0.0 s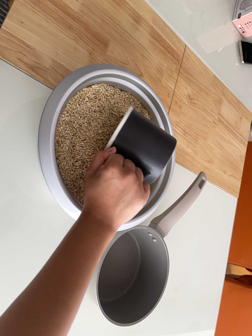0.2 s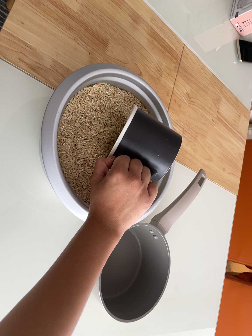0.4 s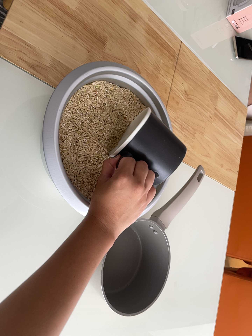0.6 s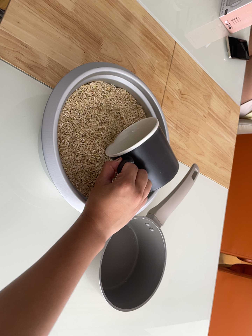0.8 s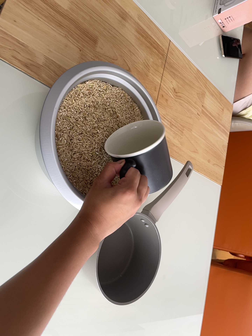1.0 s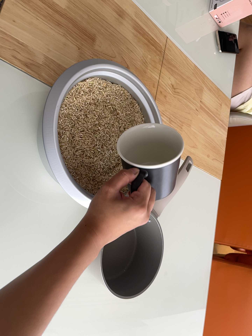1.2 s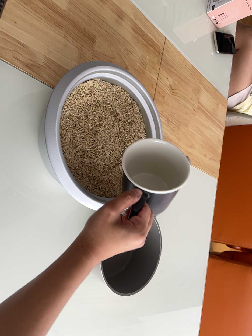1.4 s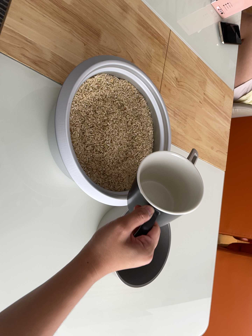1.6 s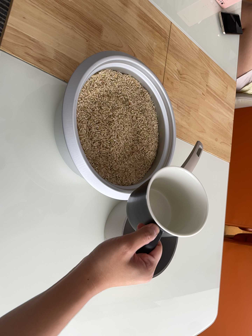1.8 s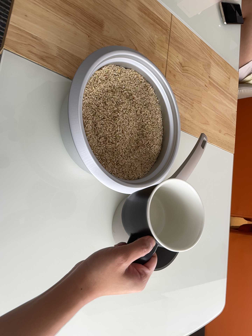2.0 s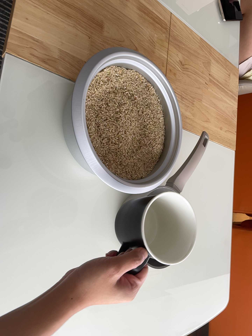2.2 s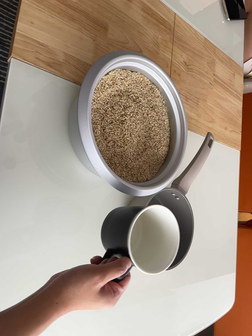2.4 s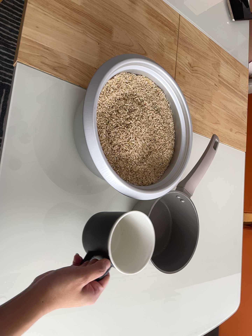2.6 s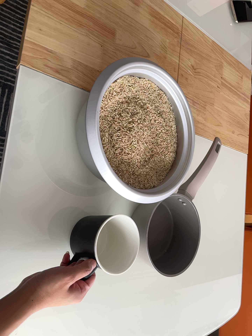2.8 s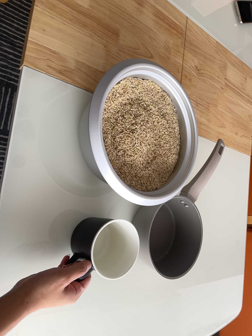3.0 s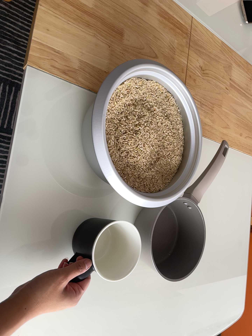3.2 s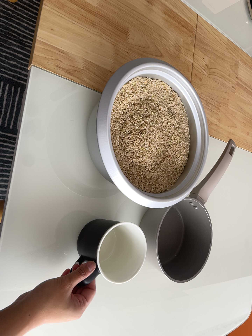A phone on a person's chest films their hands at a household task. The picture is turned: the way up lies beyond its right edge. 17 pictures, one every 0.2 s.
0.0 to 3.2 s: The camera travels to its left and backward, about 8 cm, so close, fixed things drift to the right. It rolls about its line of sight by about 10 degrees, and the scene rotates counterclockwise.
The film runs backward here.
